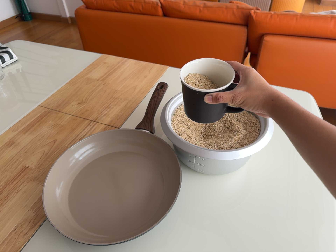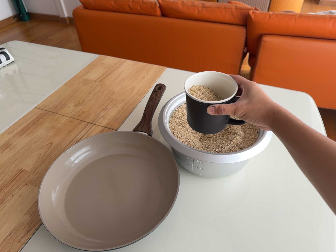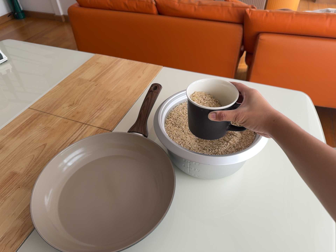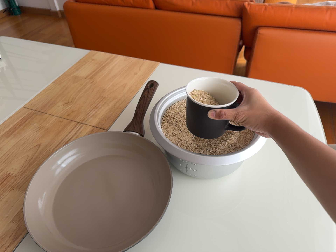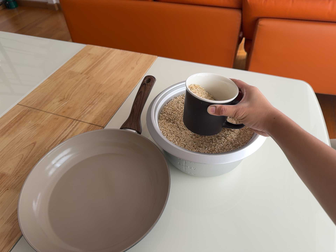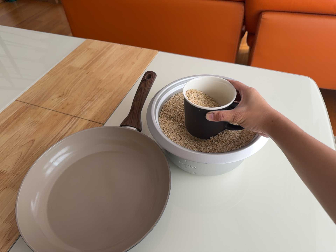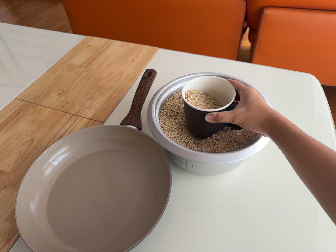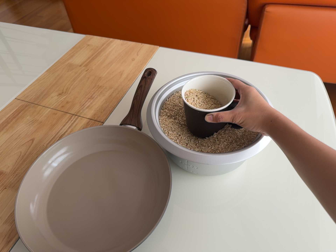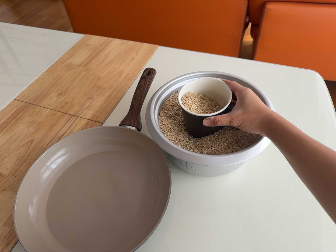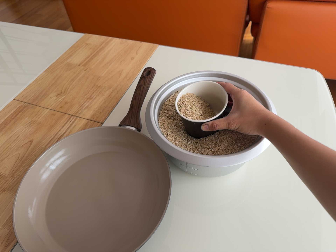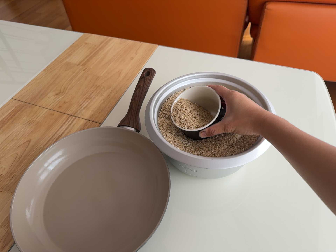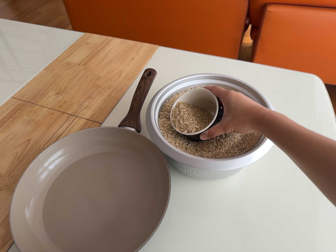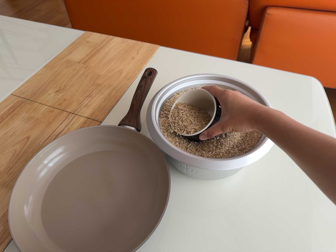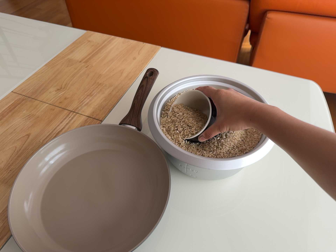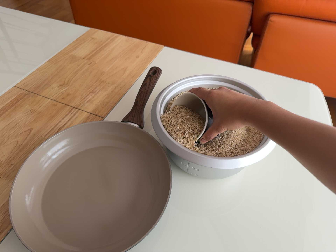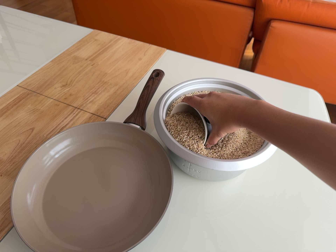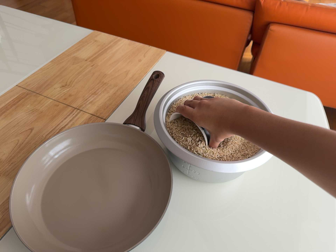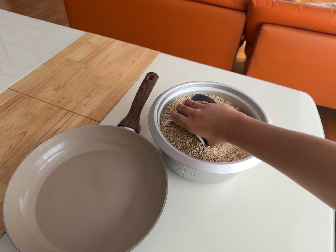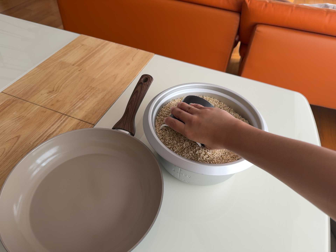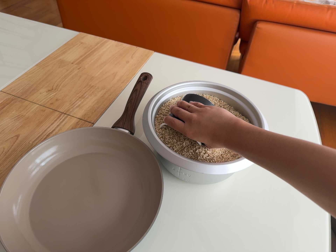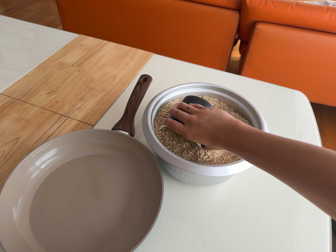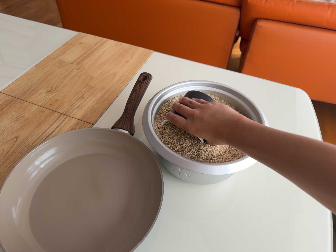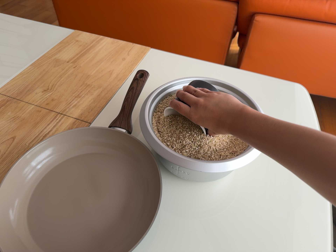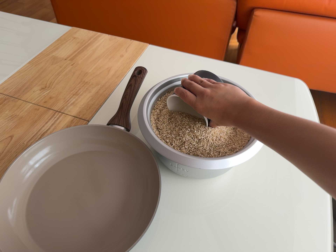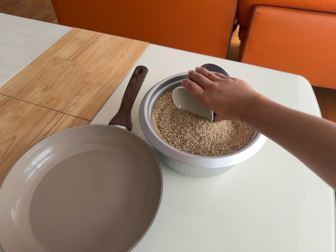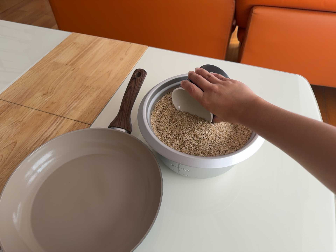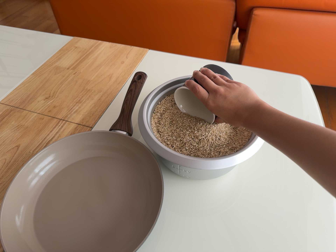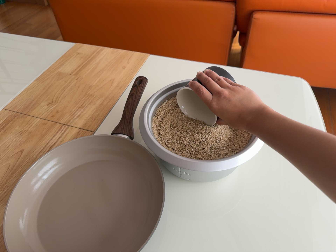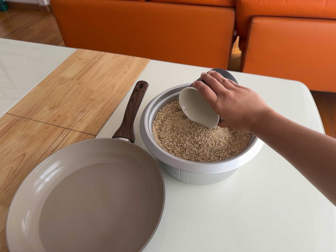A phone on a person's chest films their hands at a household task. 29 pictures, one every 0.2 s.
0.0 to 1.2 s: The camera travels forward, about 8 cm, so what stands in front looms larger.
1.2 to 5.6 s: The camera shifts only a little, or ends up much as it began.
The film runs backward here.
